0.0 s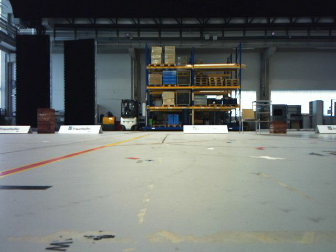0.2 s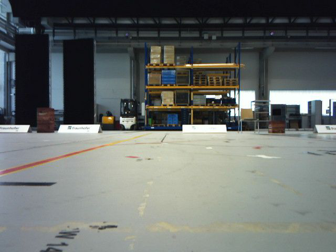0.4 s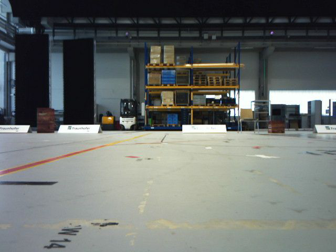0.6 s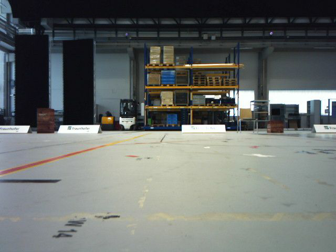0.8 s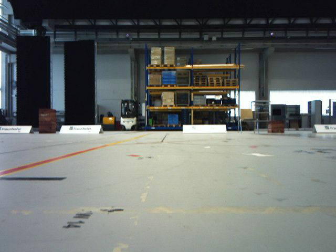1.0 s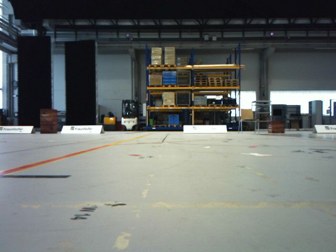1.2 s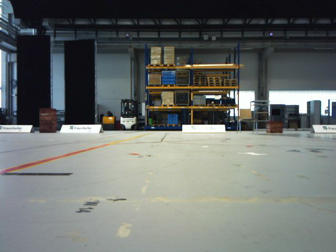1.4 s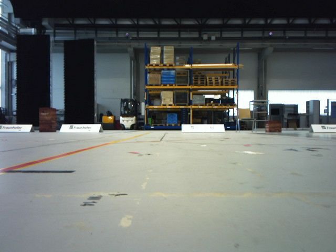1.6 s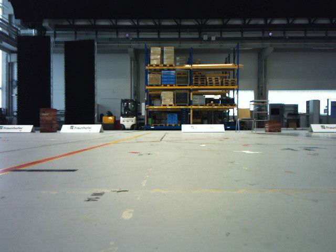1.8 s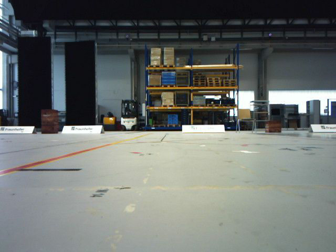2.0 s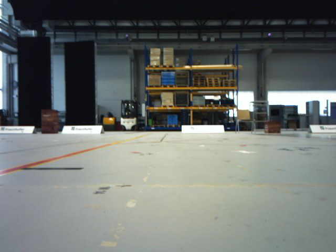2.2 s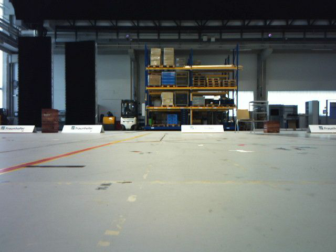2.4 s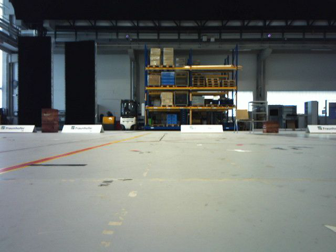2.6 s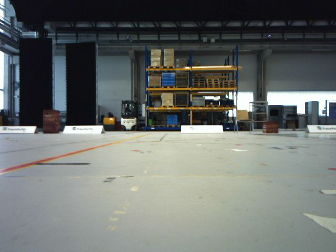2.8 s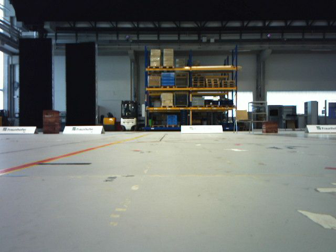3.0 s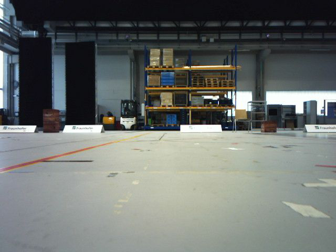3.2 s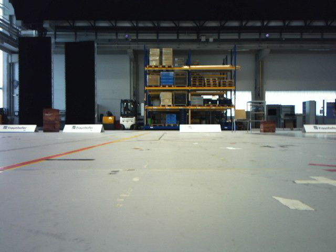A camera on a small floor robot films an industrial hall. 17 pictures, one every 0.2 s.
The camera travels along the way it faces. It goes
backward.
0.0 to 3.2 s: The camera travels backward, about 0.6 m, so what stands in front gets smaller.
The film runs backward here.
